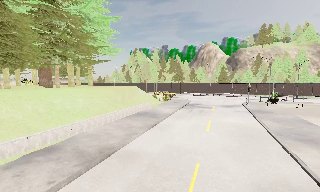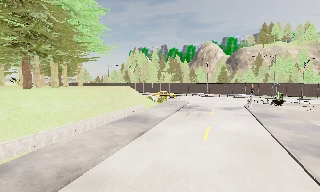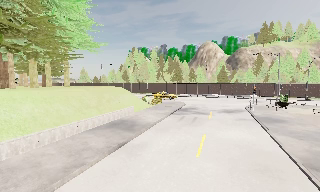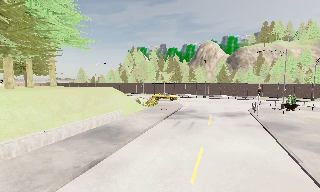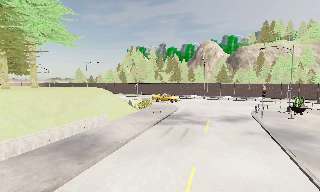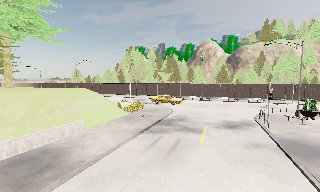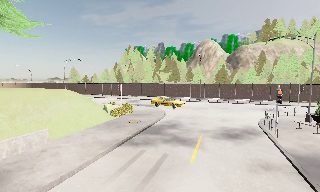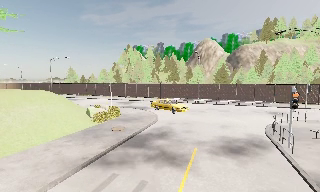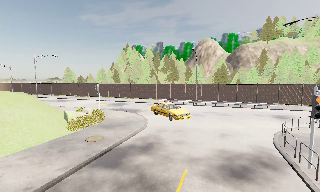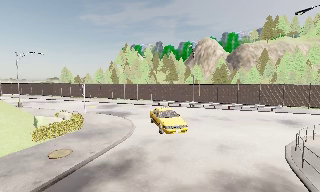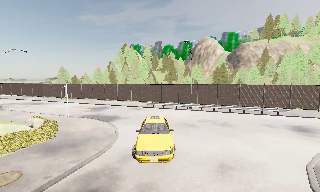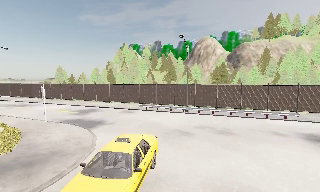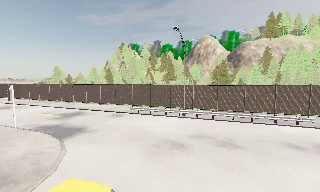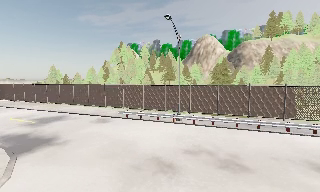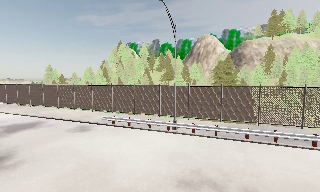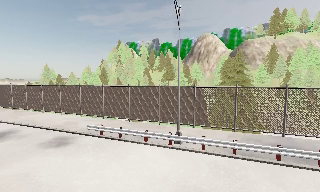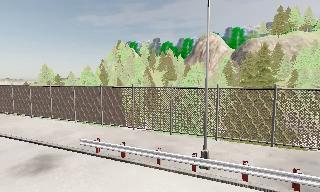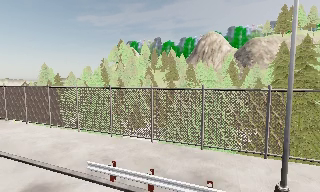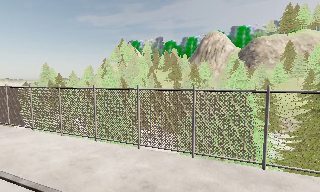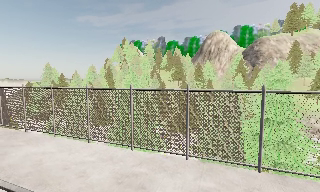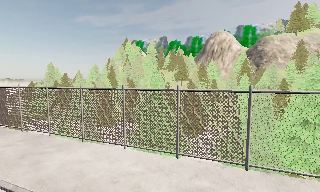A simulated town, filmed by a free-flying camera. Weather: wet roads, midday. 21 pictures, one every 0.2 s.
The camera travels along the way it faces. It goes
forward.
0.0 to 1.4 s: The camera travels forward and to its right, about 16 m, so what stands in front looms larger.
1.4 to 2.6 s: The camera travels forward, about 13 m, so what stands in front looms larger.
2.6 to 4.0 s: The camera travels forward and to its left, about 16 m, so what stands in front looms larger.
The film runs forward here.
